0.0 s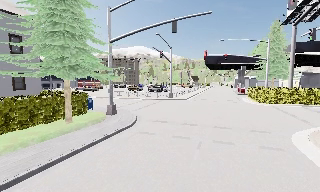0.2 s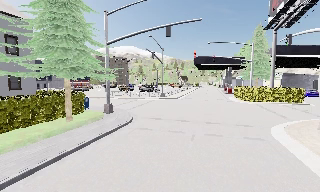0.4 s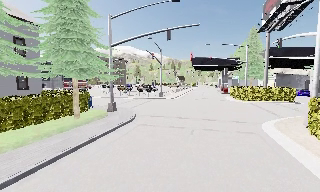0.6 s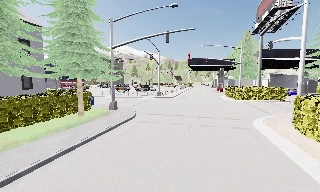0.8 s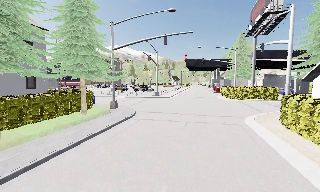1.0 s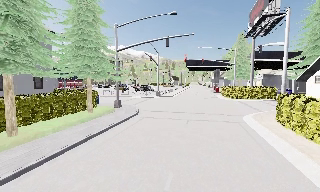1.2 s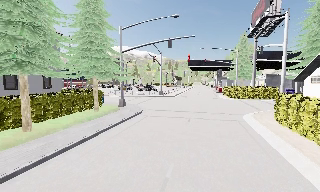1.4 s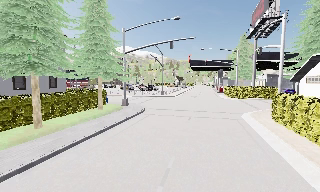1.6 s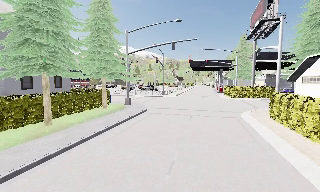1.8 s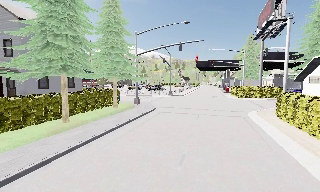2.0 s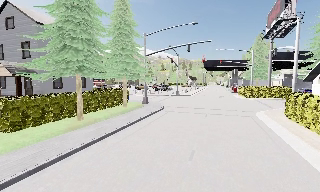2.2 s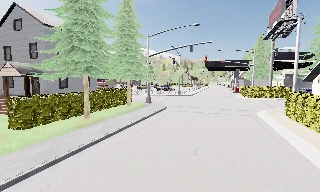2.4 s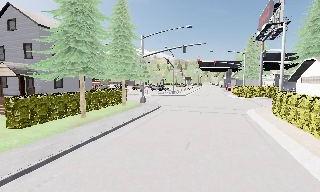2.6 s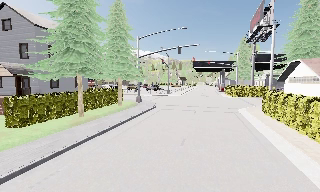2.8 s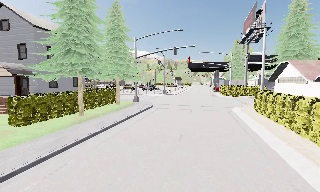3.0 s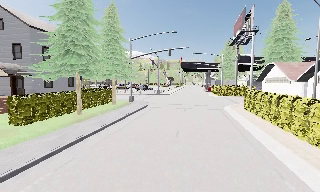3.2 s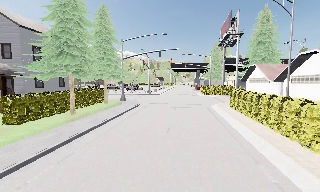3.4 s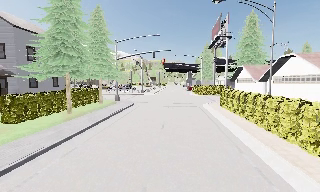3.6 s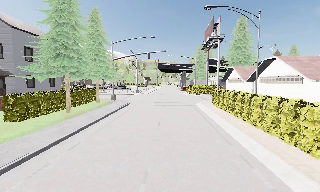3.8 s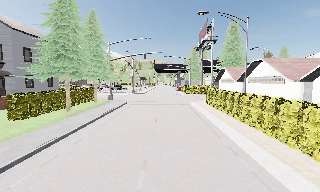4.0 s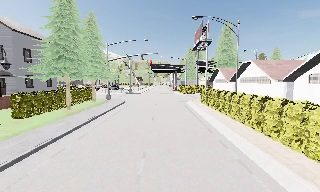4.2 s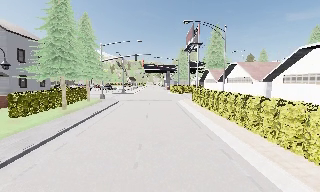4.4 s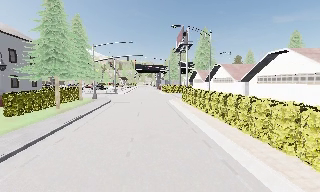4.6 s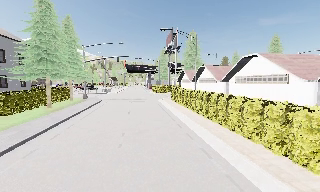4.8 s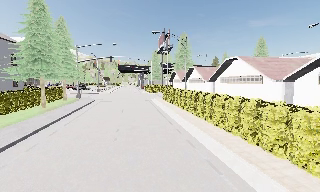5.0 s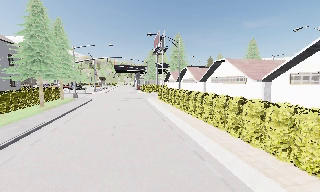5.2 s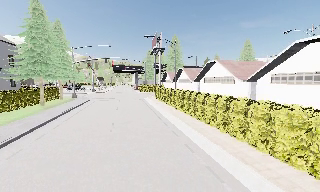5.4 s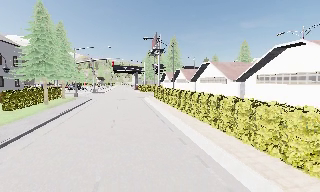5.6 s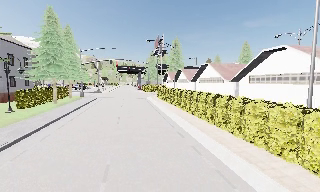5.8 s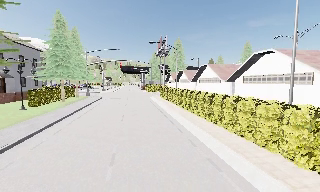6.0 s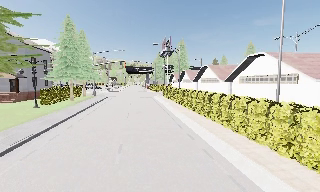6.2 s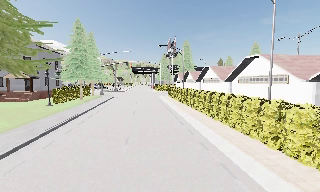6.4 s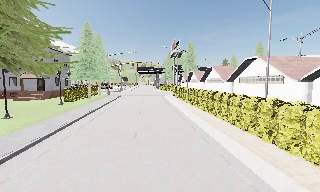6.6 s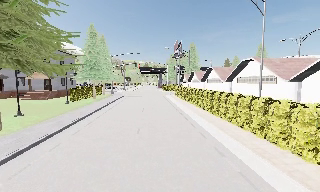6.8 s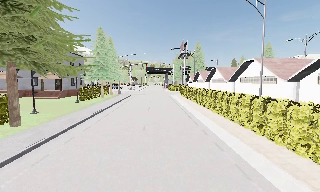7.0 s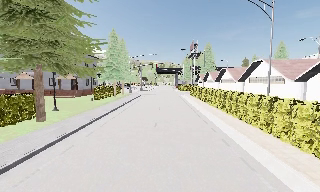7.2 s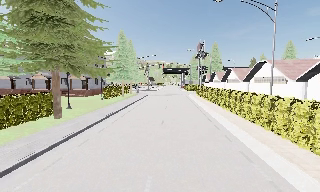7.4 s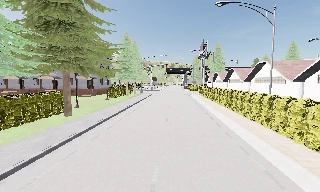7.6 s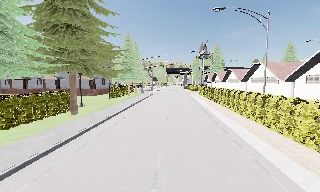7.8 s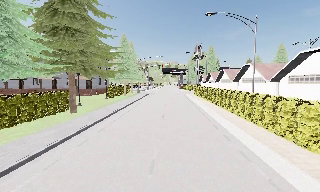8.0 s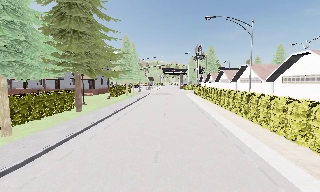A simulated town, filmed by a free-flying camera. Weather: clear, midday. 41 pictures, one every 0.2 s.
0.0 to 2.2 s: The camera travels backward, about 7 m, so what stands in front gets smaller. It loses speed.
2.2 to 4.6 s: The camera swings to its right by about 30 degrees, and the scene slides to the left. It travels backward, about 8 m, so what stands in front gets smaller.
4.6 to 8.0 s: The camera pans to its left, which is counterclockwise from overhead, by about 10 degrees. It travels backward, about 13 m, so what stands in front gets smaller.
The film runs backward here.
